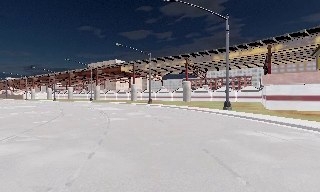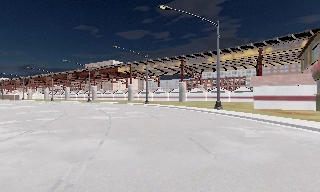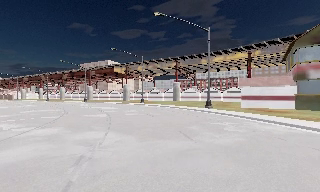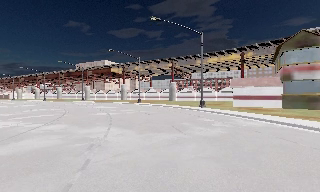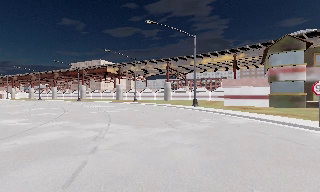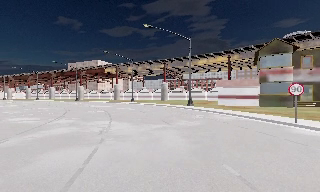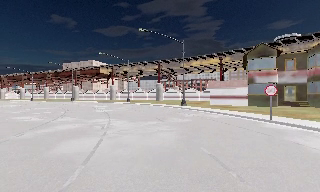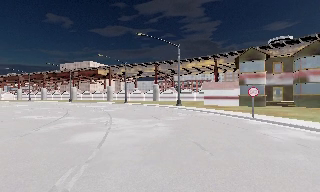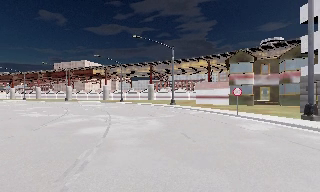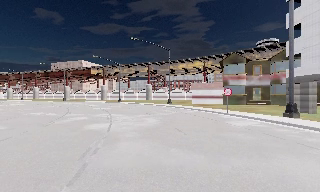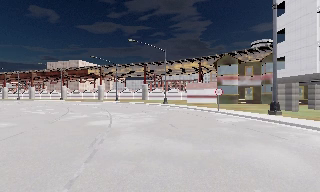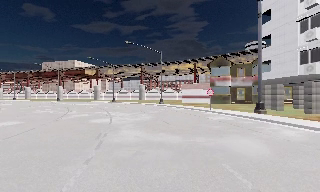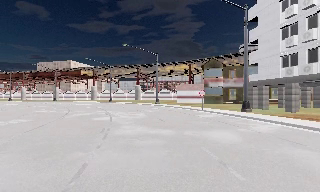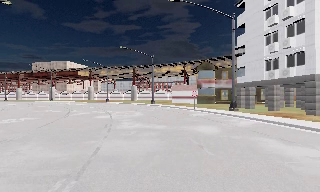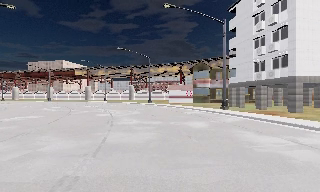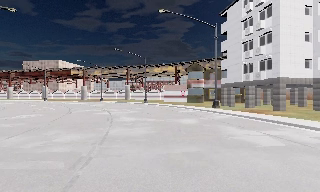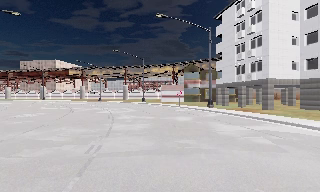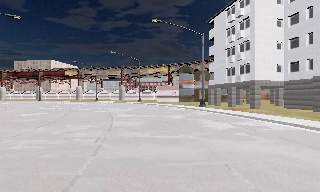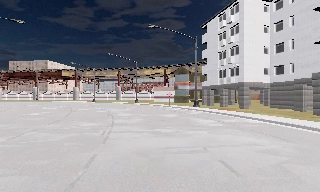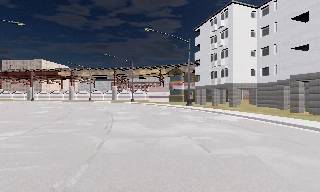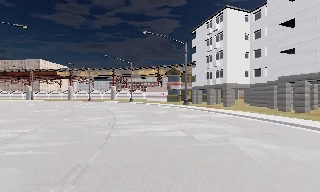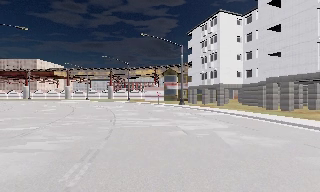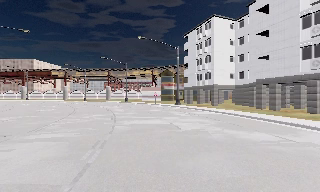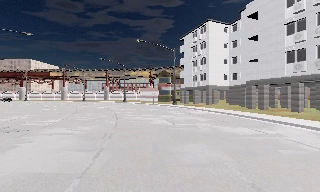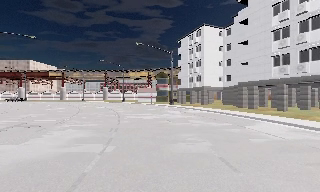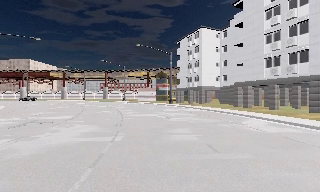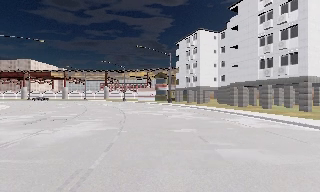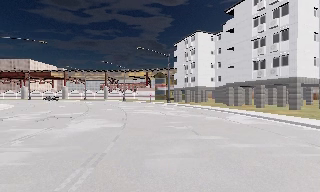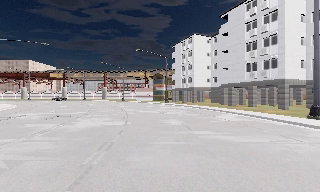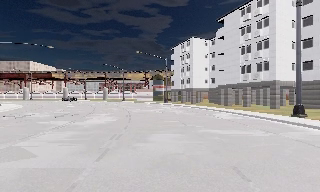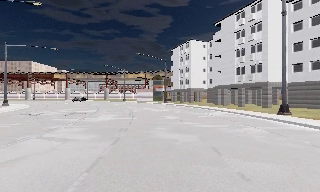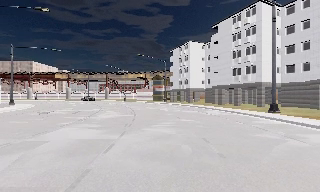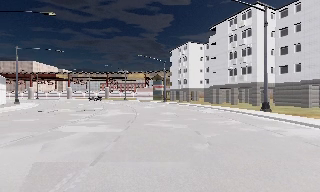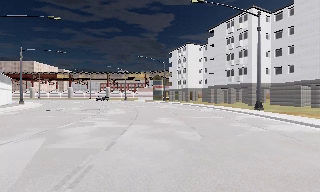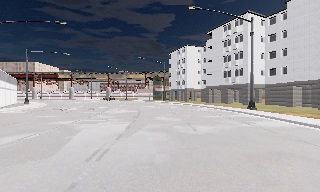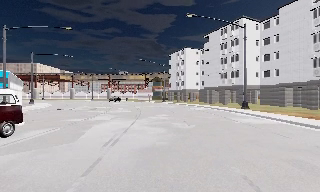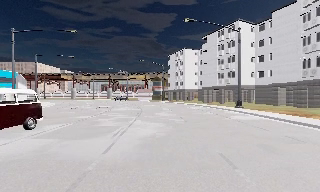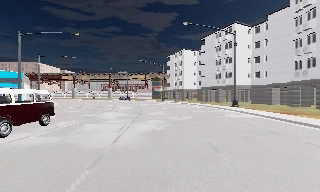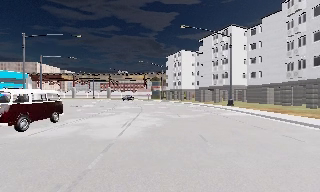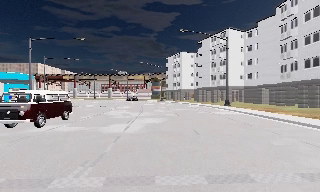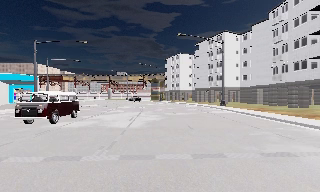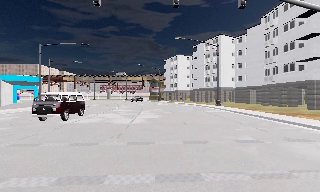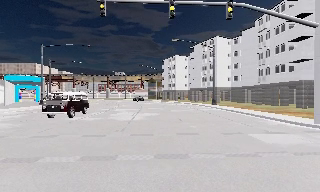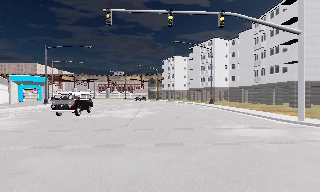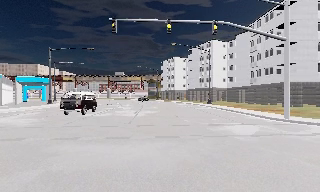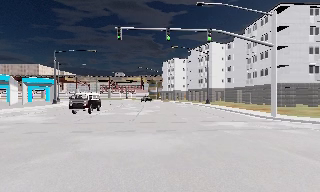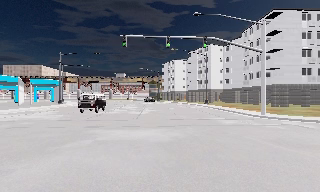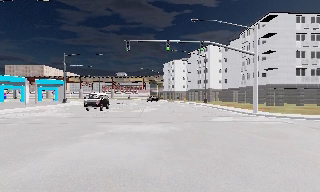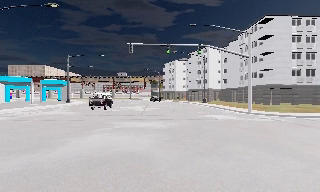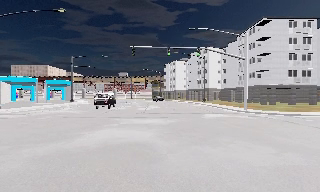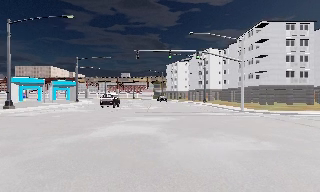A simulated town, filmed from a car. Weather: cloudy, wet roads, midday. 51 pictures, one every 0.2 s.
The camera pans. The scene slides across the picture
to the left.
The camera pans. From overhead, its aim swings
clockwise.
0.0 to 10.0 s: The scene slides to the left, as the camera pans about 30 degrees to its right. It travels backward, about 60 m.
The film runs backward here.
